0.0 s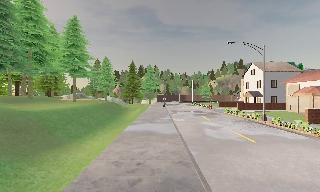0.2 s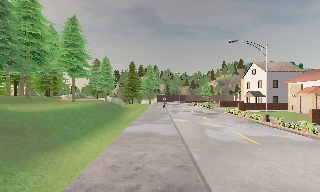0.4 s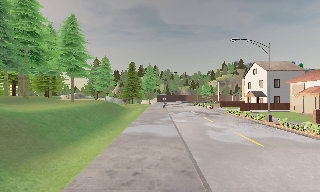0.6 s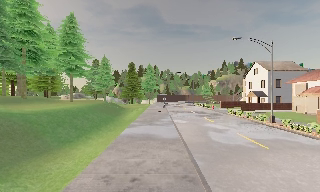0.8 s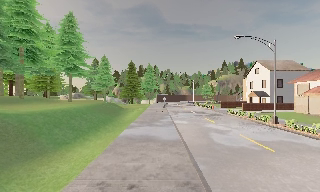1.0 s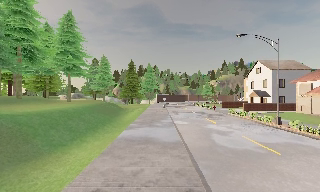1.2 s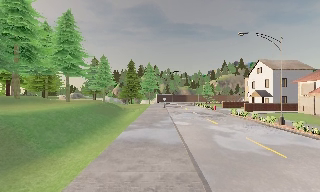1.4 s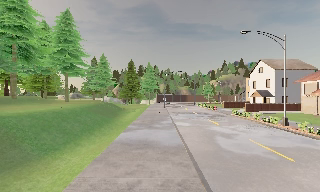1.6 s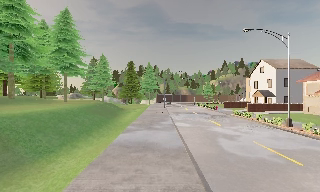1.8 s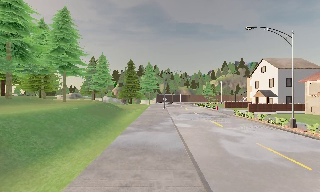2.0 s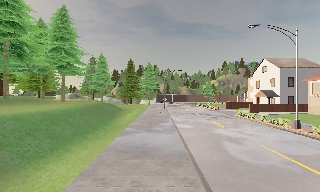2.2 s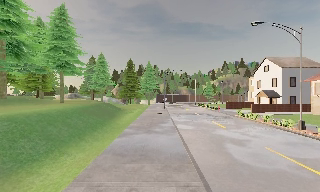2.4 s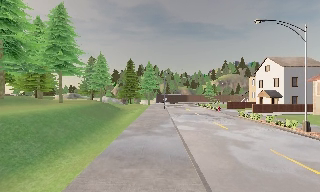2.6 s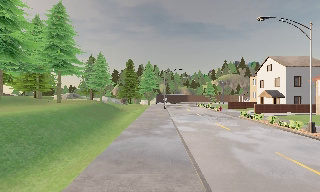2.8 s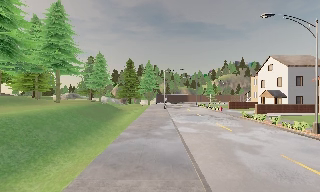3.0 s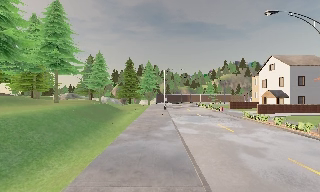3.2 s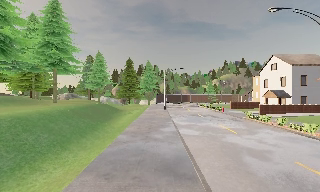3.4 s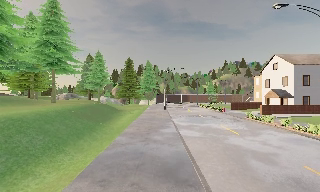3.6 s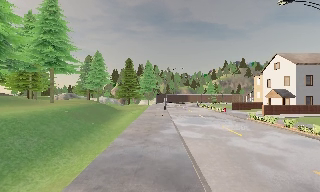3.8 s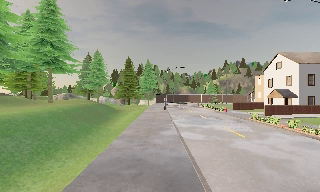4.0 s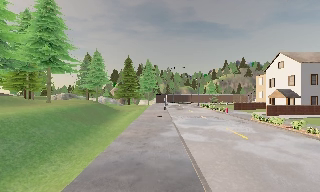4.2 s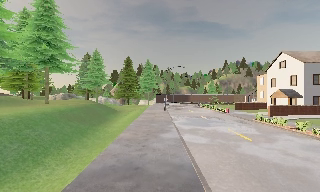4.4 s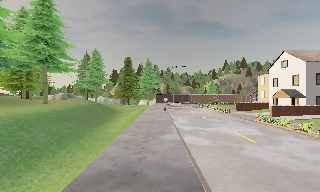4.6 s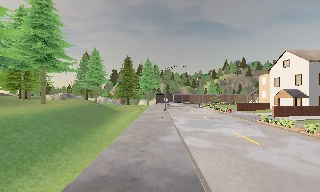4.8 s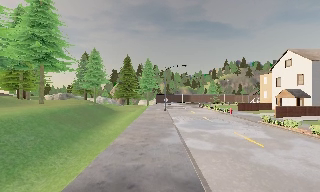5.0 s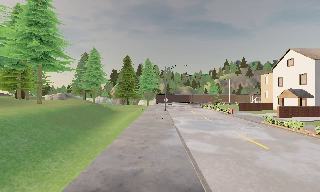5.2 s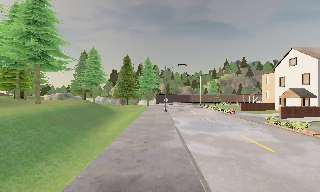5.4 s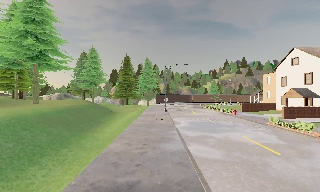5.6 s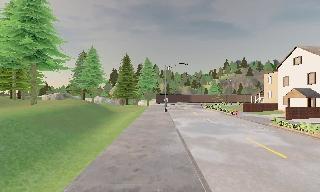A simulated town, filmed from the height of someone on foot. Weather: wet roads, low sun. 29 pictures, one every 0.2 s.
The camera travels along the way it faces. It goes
forward.
0.0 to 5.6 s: The camera travels forward, about 10 m, so what stands in front looms larger.
The film runs forward here.
